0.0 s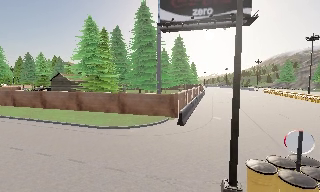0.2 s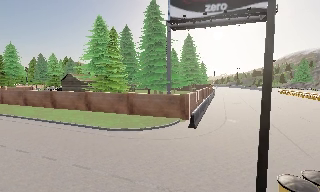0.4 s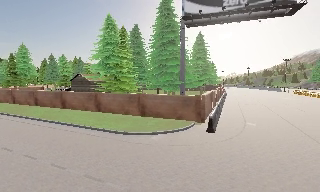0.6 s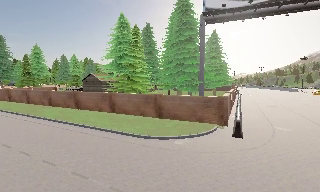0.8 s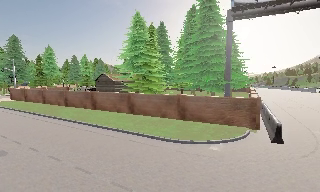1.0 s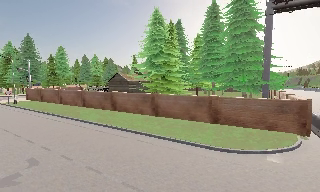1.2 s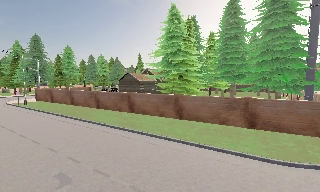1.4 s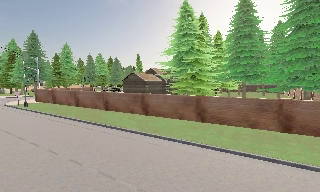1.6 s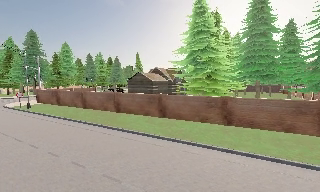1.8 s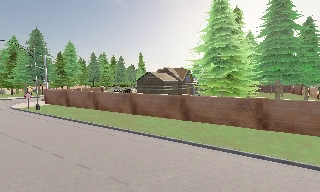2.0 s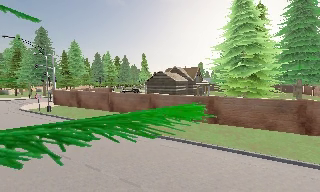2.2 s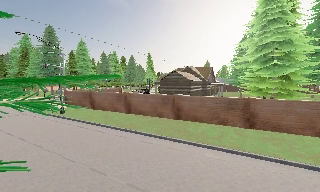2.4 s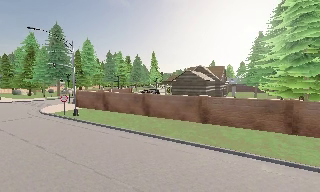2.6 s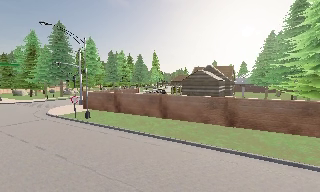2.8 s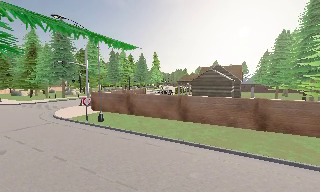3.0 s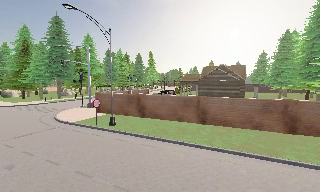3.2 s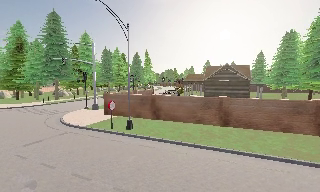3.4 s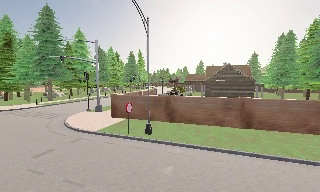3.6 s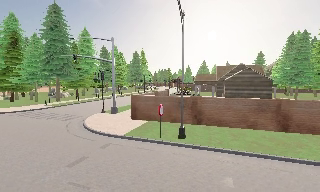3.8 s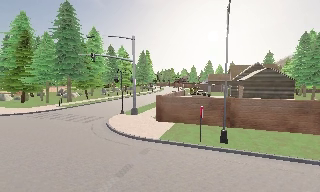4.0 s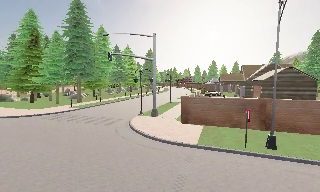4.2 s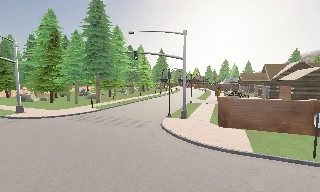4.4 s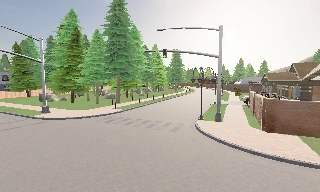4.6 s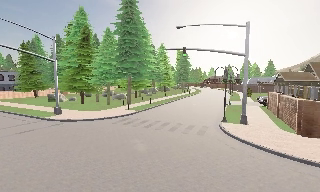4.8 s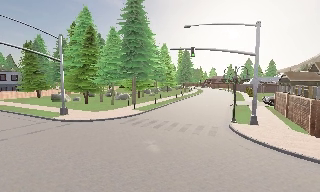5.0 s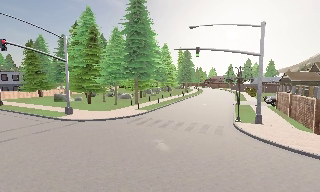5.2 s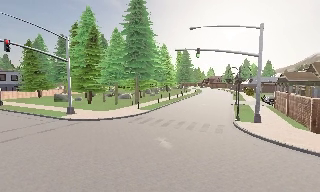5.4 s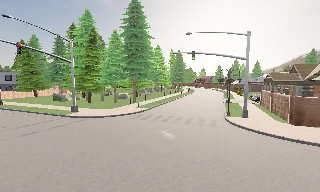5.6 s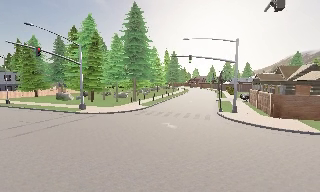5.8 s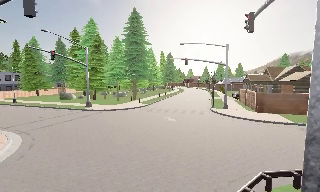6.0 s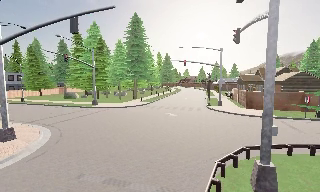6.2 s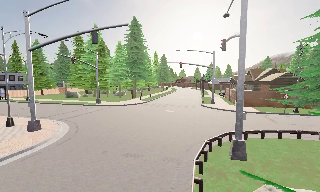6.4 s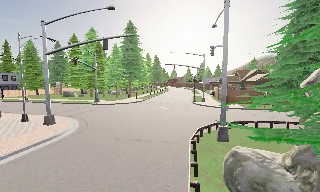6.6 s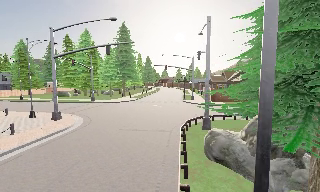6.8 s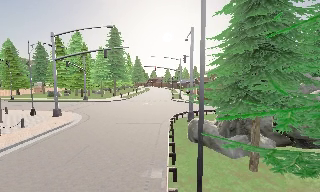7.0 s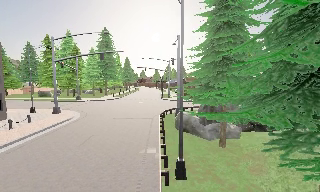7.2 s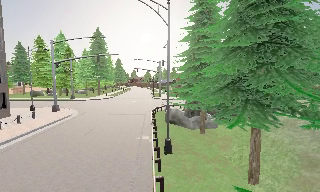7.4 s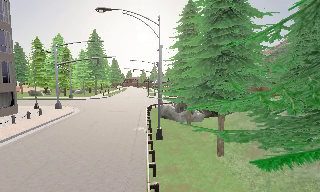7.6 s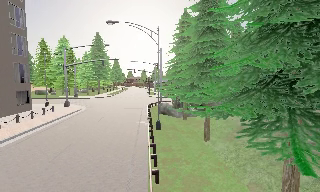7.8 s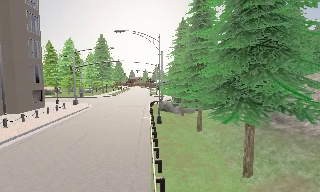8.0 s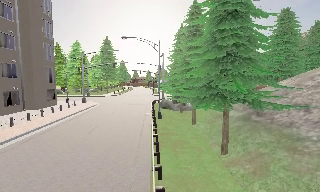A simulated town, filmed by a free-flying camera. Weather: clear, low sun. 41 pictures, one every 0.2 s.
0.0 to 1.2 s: The camera pans to its left, which is counterclockwise from overhead, by about 15 degrees. It travels to its left and forward, about 9 m, so close, fixed things drift to the right. It gains speed.
1.2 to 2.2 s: The camera travels to its left and forward, about 12 m, so close, fixed things drift to the right.
2.2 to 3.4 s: The camera pans to its right, which is clockwise from overhead, by about 10 degrees. It travels to its left and forward, about 13 m, so close, fixed things drift to the right.
3.4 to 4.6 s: The camera travels to its left, about 13 m, so close, fixed things drift to the right.
4.6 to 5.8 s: The camera travels backward and to its left, about 7 m, so what stands in front gets smaller. It gains speed.
5.8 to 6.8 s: The camera pans to its right, which is clockwise from overhead, by about 15 degrees. It travels backward, about 11 m, so what stands in front gets smaller.
6.8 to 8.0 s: The camera travels backward, about 12 m, so what stands in front gets smaller.
The film runs backward here.
